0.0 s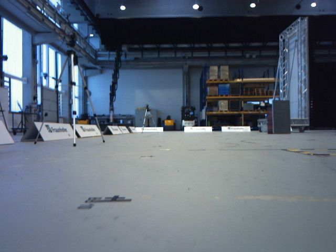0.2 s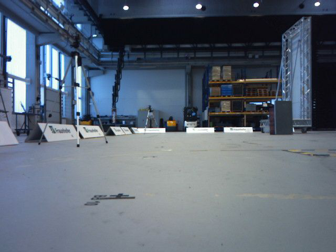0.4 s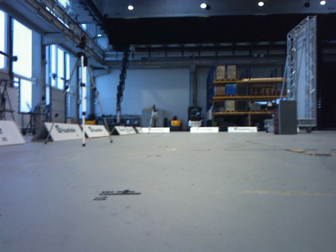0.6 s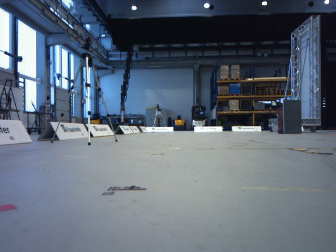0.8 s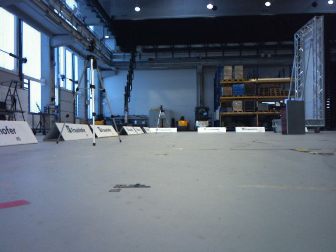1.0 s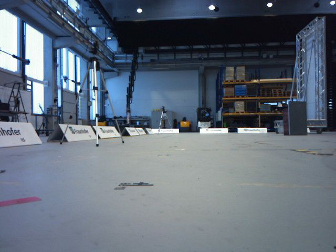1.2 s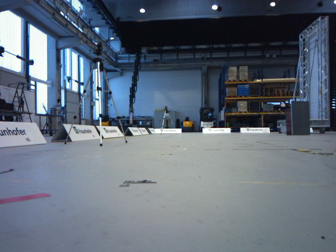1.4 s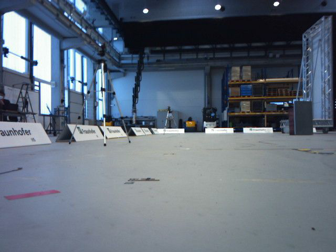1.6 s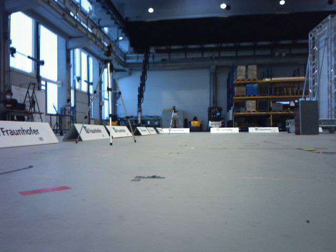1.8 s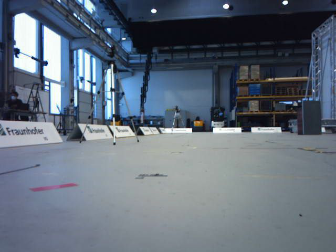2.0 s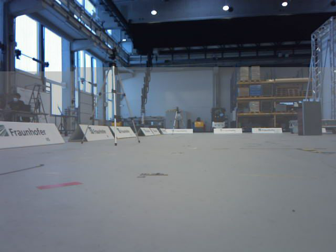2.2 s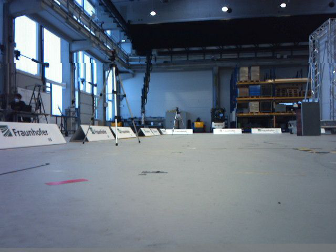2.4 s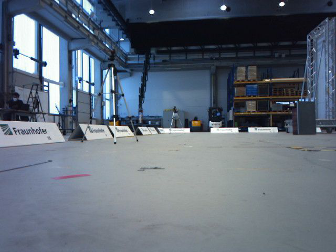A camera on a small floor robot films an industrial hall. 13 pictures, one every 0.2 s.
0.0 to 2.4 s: The camera travels backward, about 0.5 m, so what stands in front gets smaller.
The film runs backward here.
